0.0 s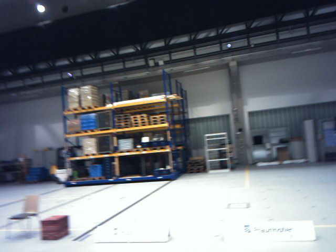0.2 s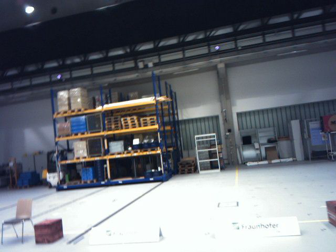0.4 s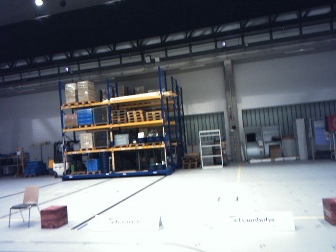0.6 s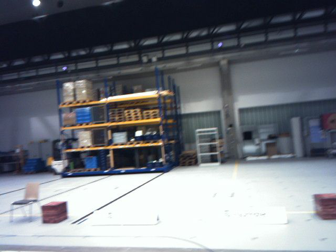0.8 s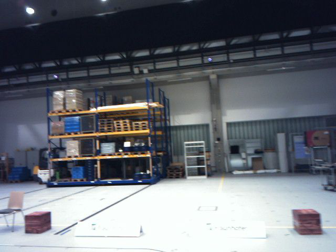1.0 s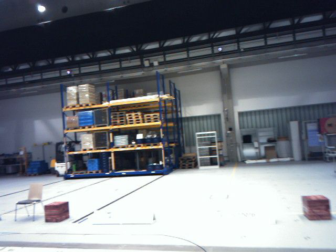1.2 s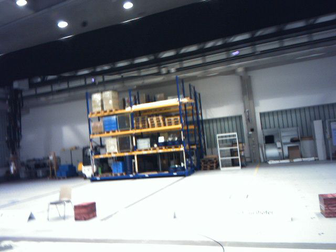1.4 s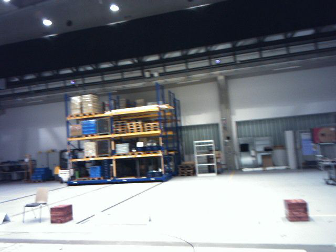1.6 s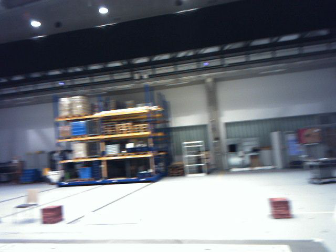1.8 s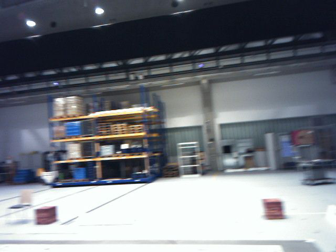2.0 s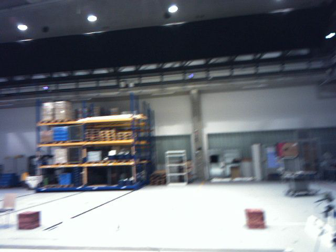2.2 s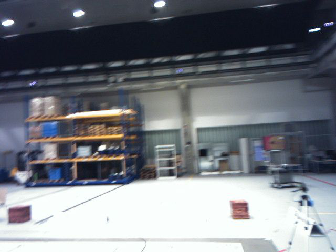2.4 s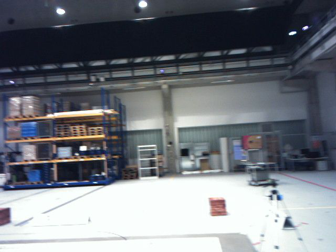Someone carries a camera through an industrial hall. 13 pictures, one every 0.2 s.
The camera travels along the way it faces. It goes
backward.
0.0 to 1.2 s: The camera travels backward, about 1.2 m, so what stands in front gets smaller.
1.2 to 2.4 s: The scene slides to the left, as the camera pans about 10 degrees to its right. It travels backward, about 1.2 m, so what stands in front gets smaller.
The film runs backward here.
